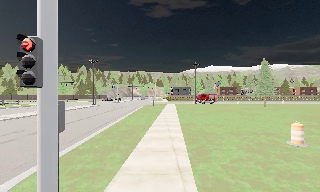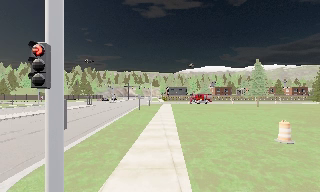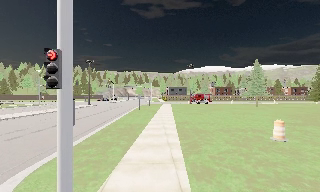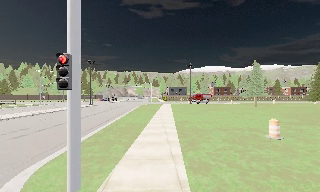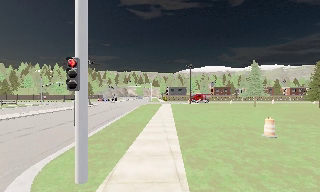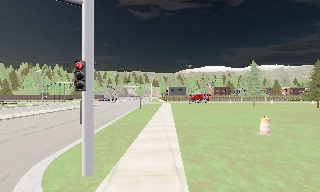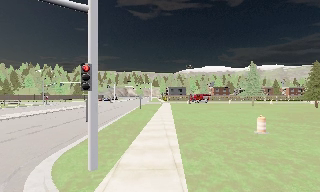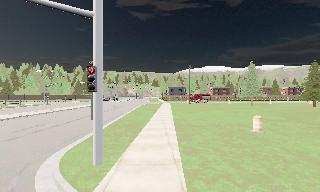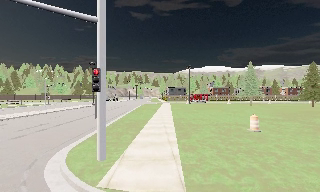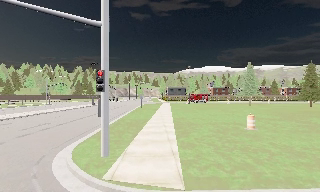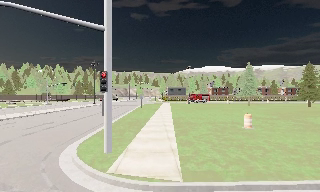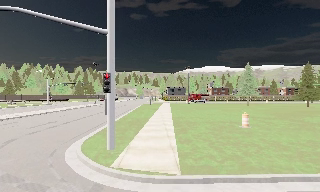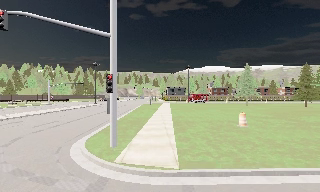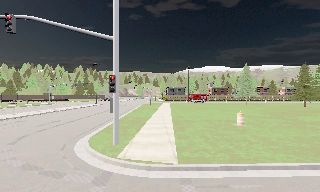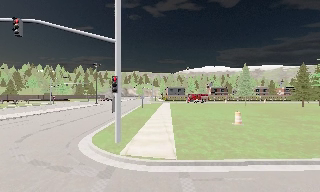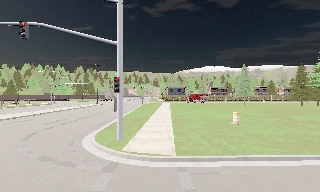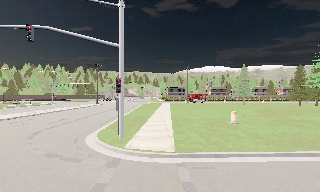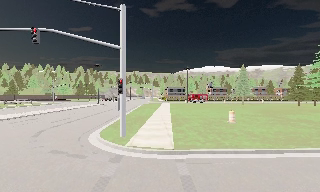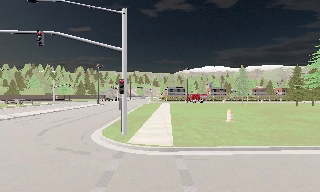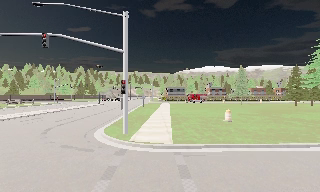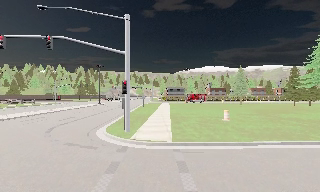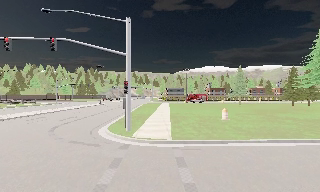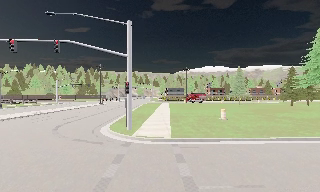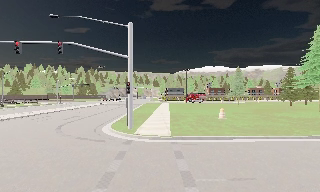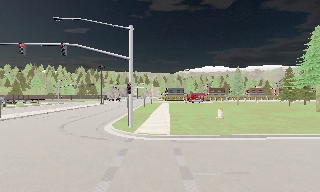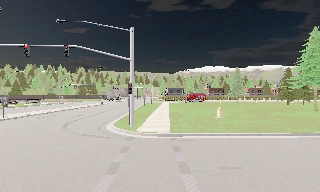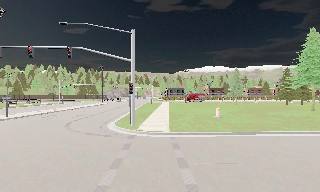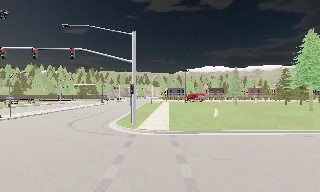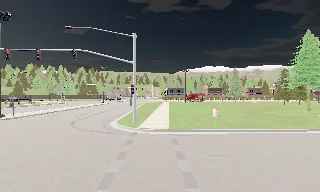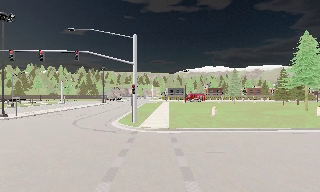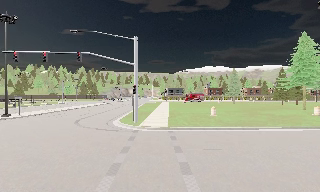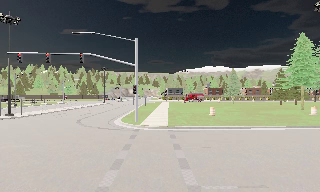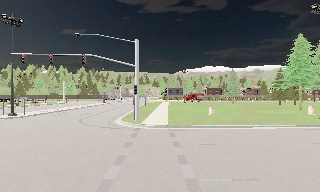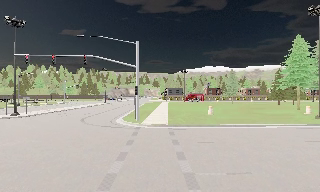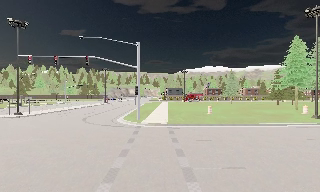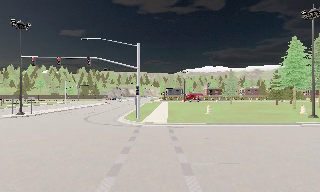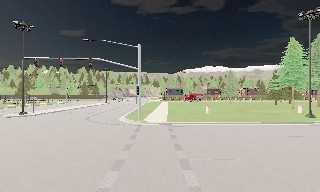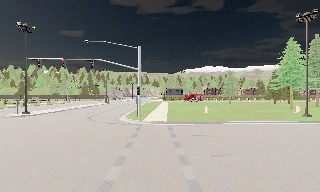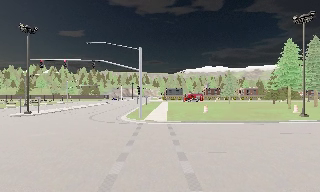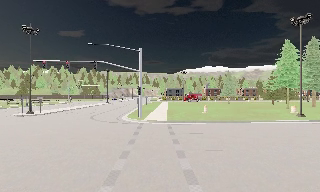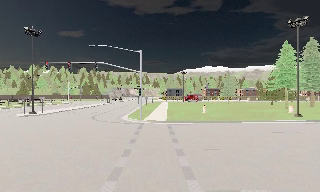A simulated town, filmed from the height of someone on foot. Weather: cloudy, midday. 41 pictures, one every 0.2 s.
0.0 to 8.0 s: The camera travels backward, about 15 m, so what stands in front gets smaller.
The film runs backward here.
